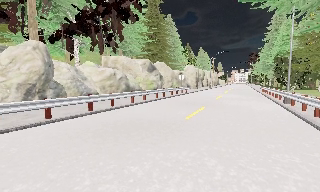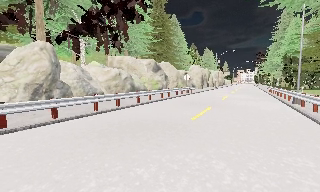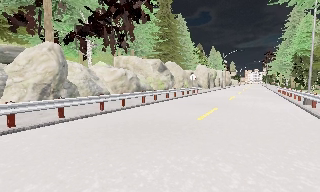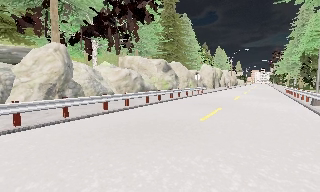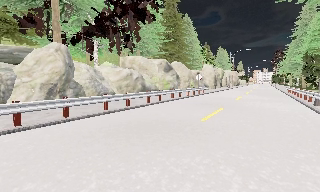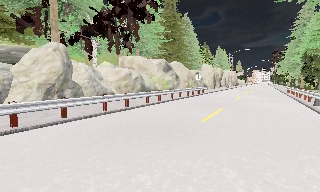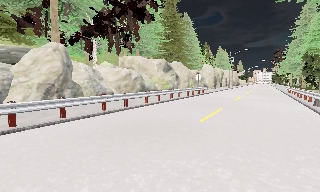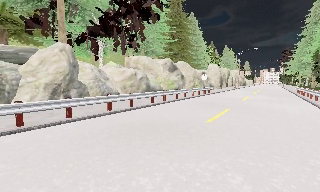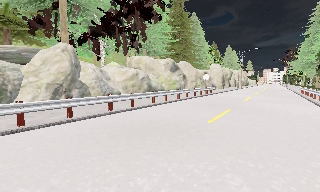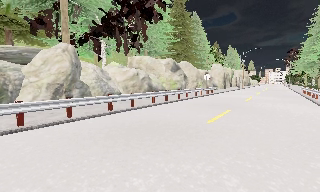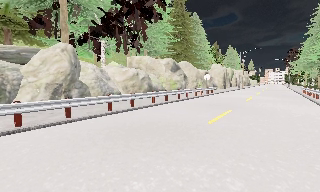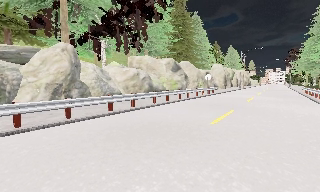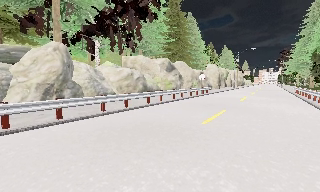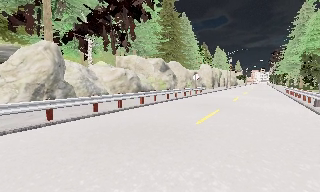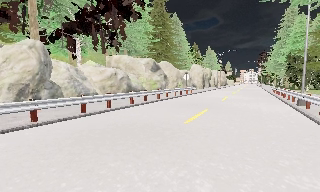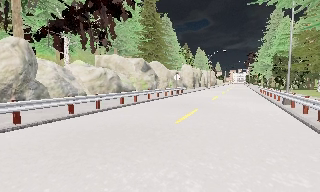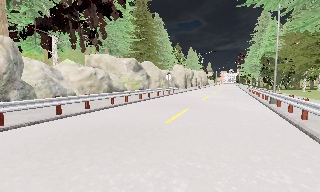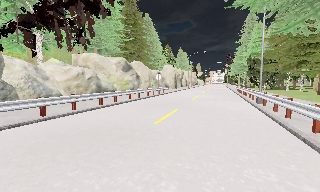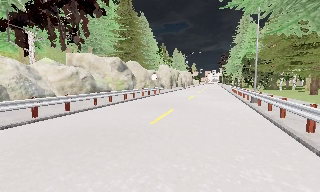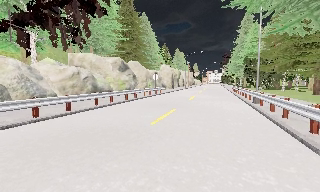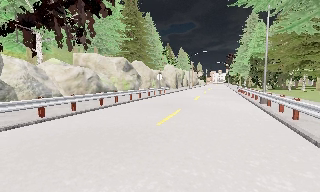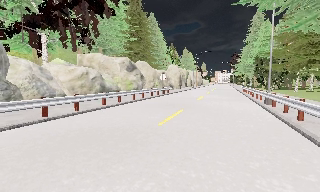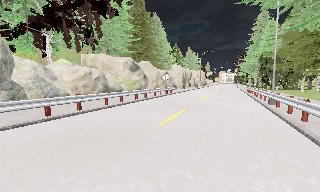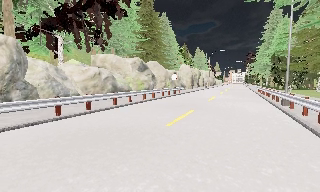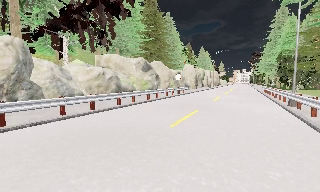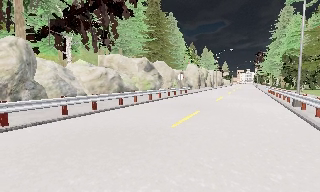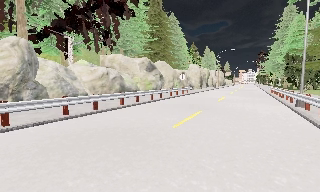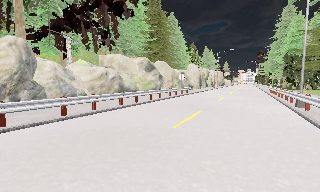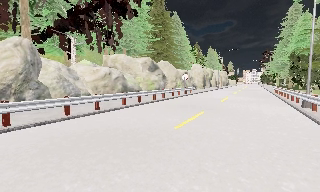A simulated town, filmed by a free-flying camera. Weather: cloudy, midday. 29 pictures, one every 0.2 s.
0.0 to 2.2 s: The camera travels forward, about 0.5 m, so what stands in front looms larger.
2.2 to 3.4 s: The scene slides to the left, as the camera pans about 15 degrees to its right.
3.4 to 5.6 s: The camera pans to its left, which is counterclockwise from overhead, by about 10 degrees. It travels forward, about 0.5 m, so what stands in front looms larger.
The film runs forward here.
